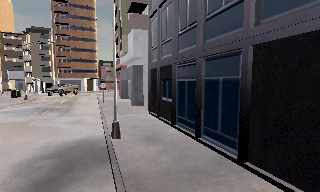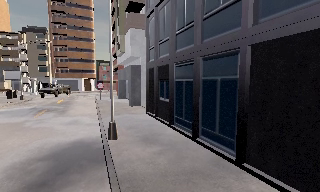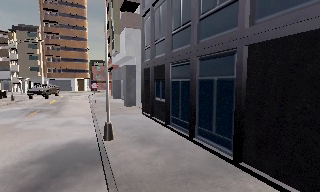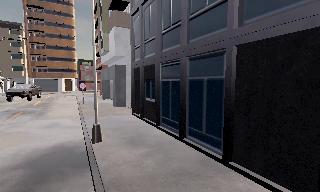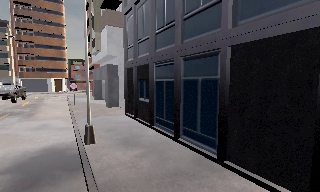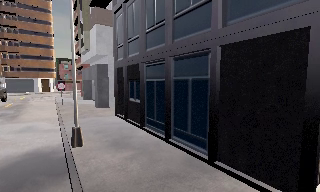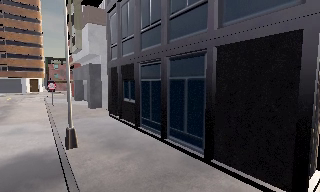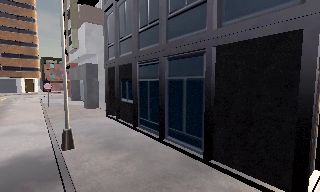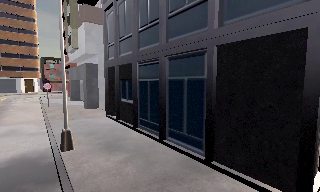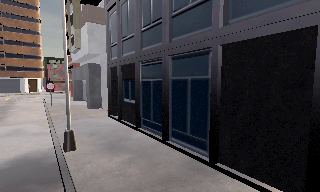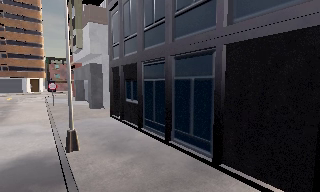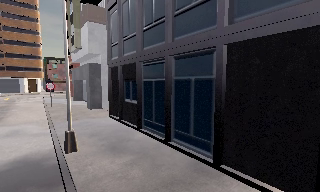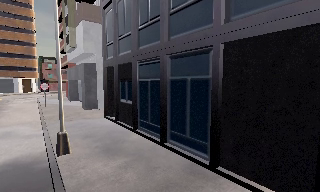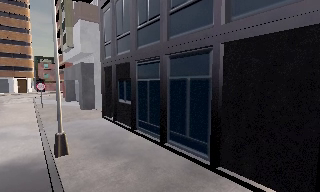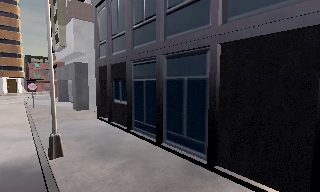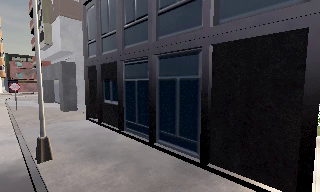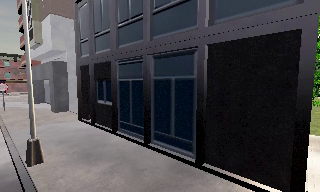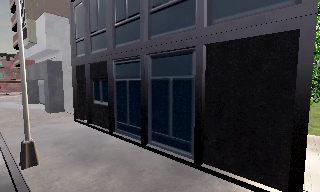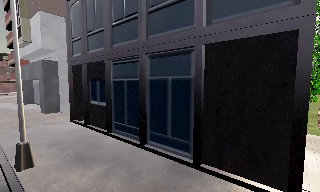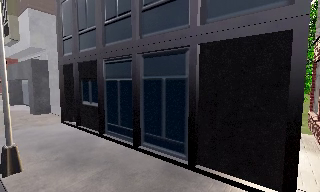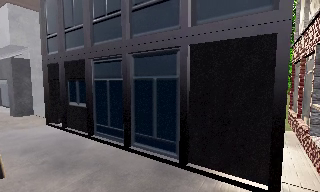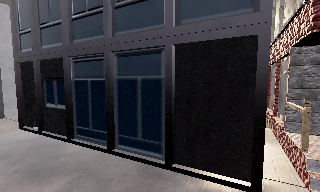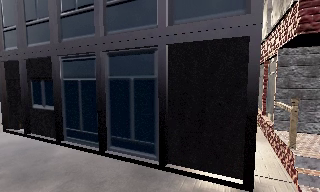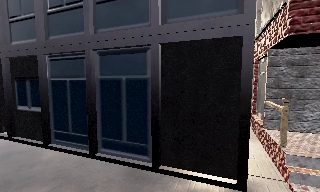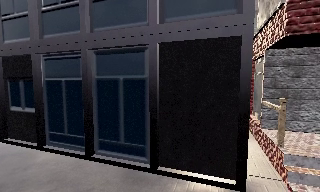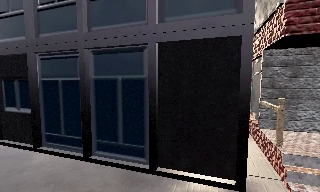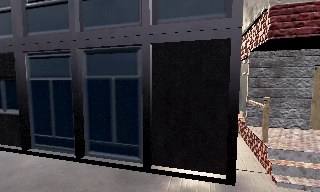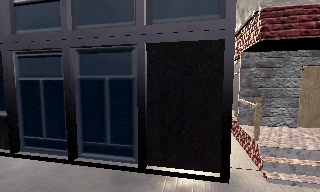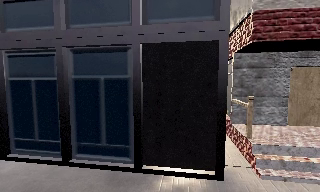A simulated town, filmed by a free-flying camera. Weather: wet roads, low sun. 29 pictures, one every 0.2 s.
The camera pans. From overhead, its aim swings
clockwise.
The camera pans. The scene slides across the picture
to the left.
0.0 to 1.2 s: The camera swings to its right by about 15 degrees, and the scene slides to the left.
1.2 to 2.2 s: The camera shifts only a little, or ends up much as it began.
2.2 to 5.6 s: The scene slides to the left, as the camera pans about 45 degrees to its right. It travels to its left and forward, about 1 m.
The film runs forward here.
